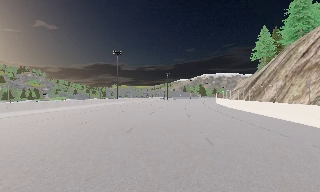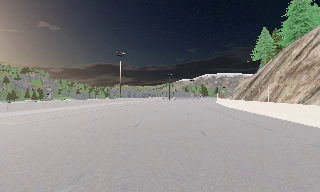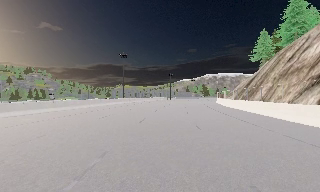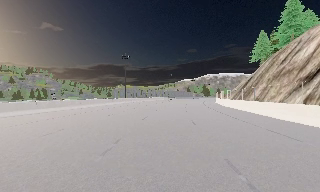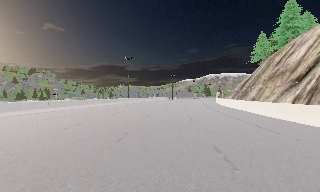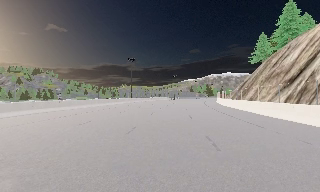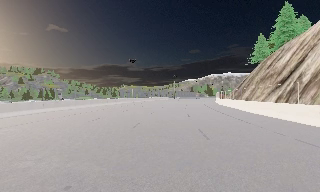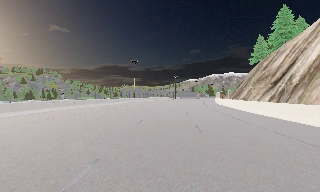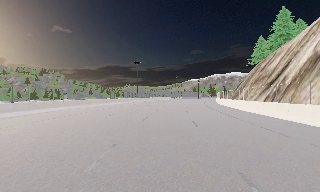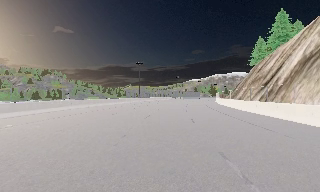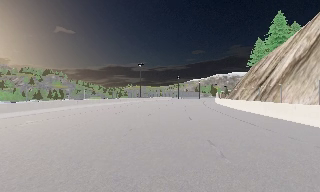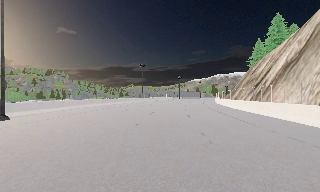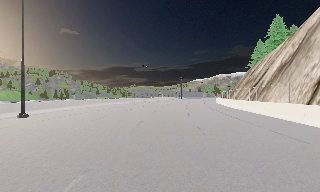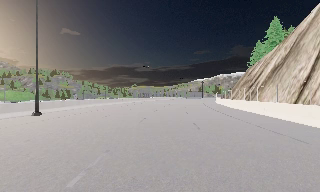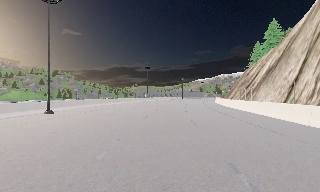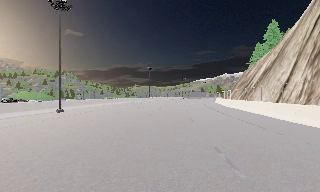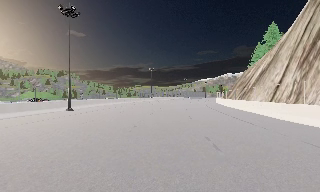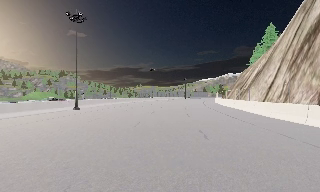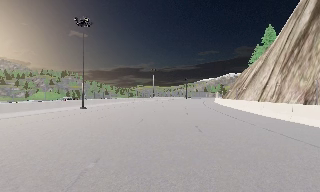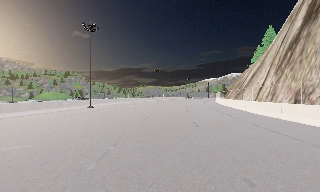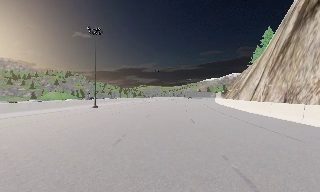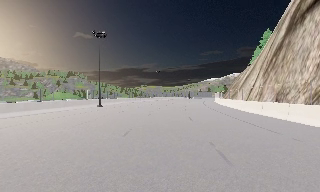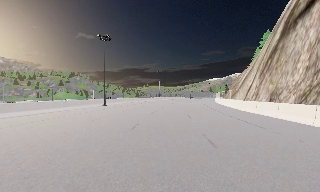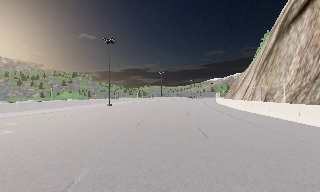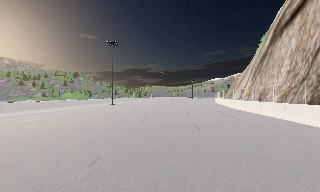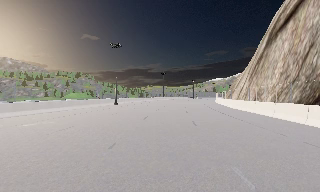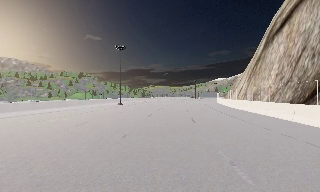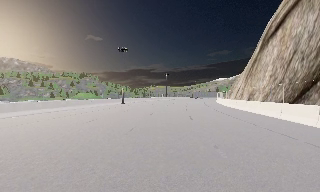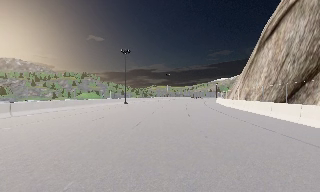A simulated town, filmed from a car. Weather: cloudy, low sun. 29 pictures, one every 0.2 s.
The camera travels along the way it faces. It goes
backward.
0.0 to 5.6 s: The scene slides to the right, as the camera pans about 15 degrees to its left. It travels backward, about 35 m, so what stands in front gets smaller.
The film runs backward here.
